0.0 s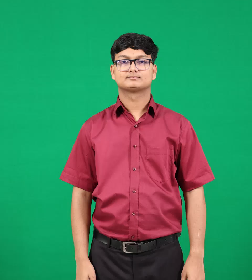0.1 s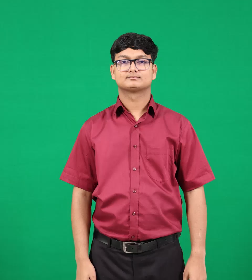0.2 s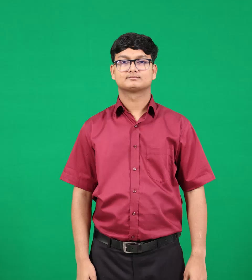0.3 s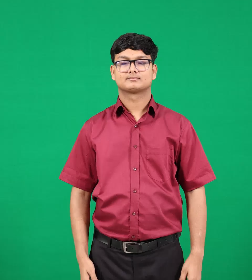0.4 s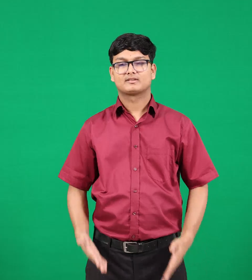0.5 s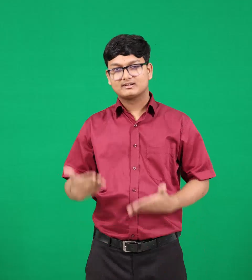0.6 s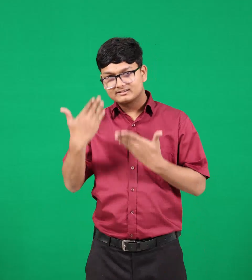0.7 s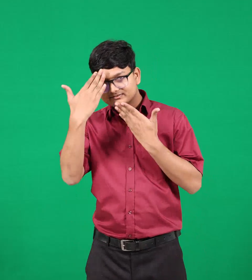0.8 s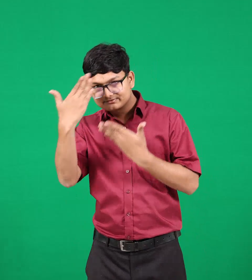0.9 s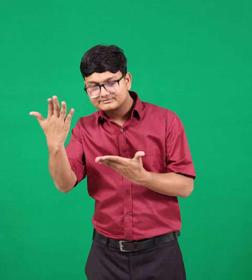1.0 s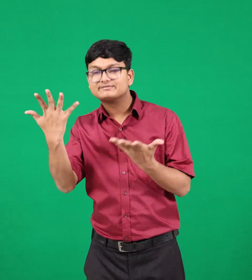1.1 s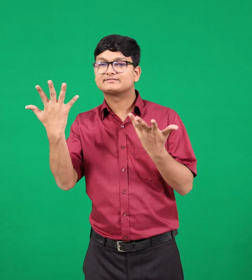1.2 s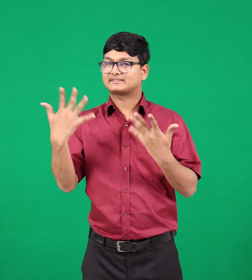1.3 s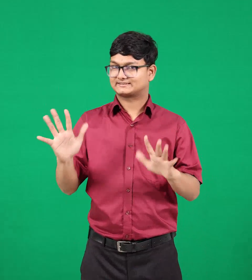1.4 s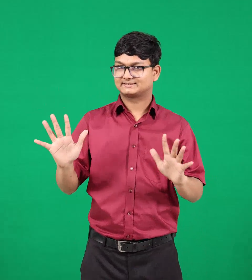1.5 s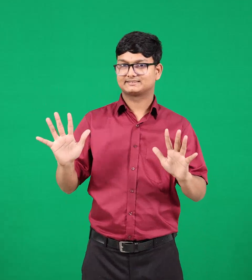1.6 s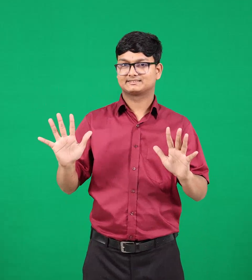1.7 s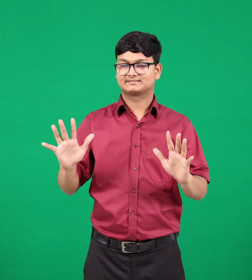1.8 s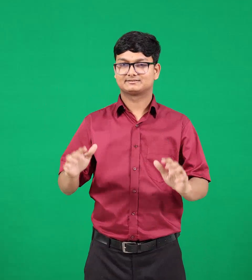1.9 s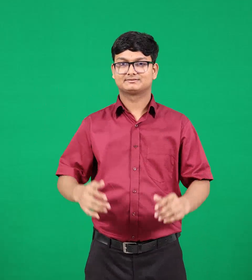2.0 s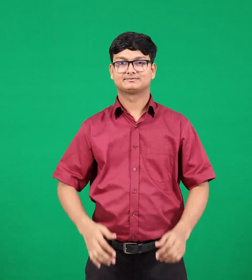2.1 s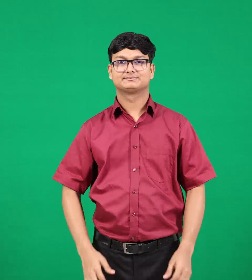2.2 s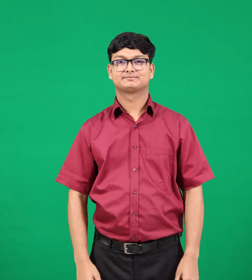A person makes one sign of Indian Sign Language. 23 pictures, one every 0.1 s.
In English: obeyed
